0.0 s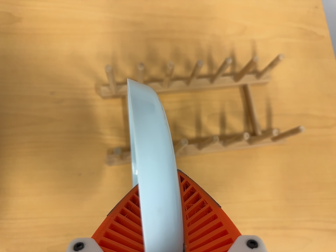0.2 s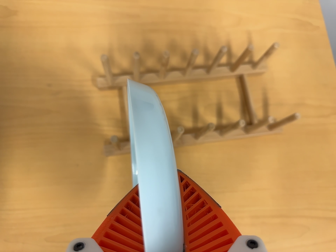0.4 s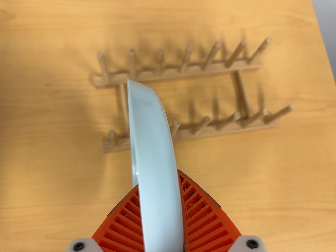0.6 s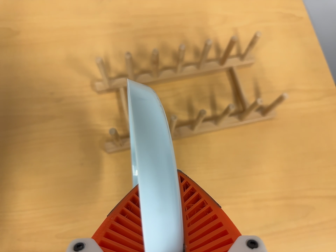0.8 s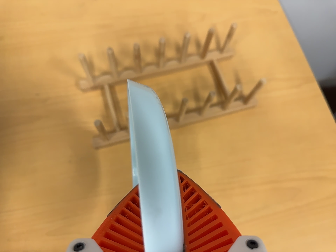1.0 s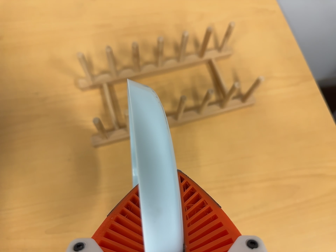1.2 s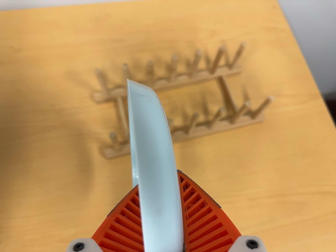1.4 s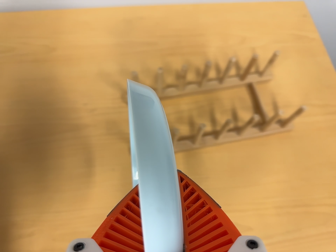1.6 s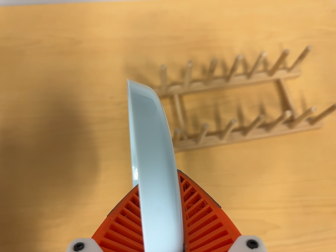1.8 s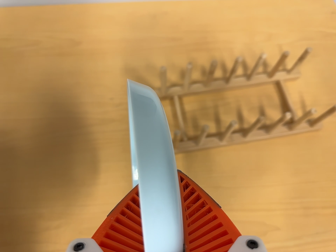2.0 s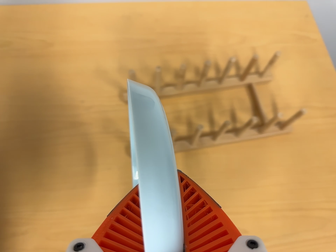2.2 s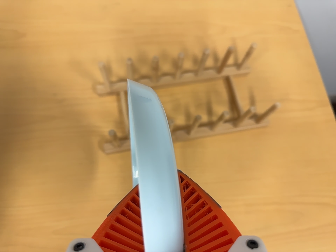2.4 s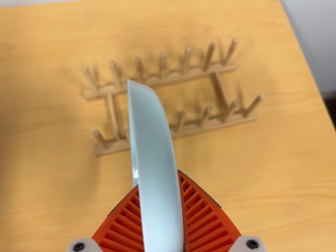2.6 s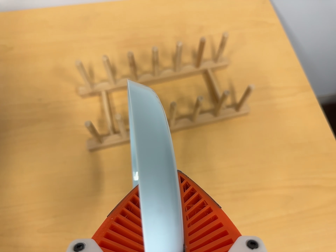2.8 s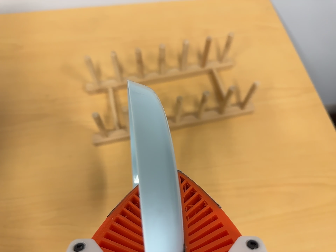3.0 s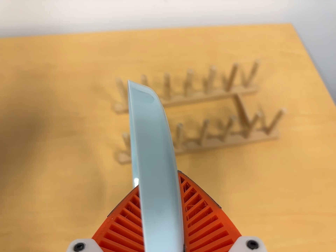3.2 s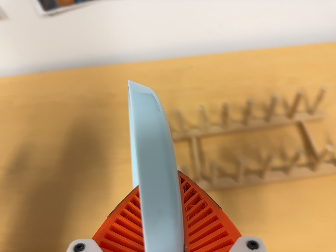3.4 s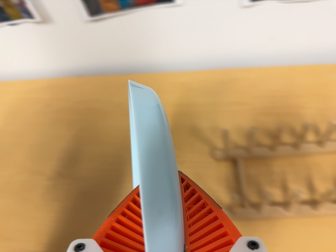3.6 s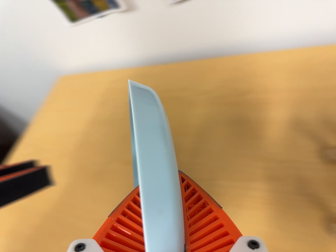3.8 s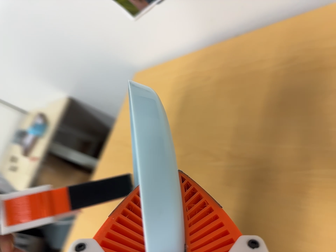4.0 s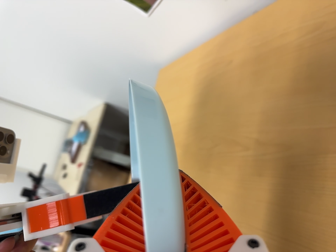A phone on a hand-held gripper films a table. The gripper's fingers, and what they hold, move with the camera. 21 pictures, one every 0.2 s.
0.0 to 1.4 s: The camera travels toward the bottom of its view and backward, about 8 cm. Its aim tips toward the top of its view by about 10 degrees.
1.4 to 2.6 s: The camera travels to its right, about 8 cm, so close, fixed things drift to the left.
2.6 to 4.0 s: The camera swings to its left by about 65 degrees, and the scene slides to the right. It travels forward and toward the top of its view, about 14 cm.
The film runs backward here.
